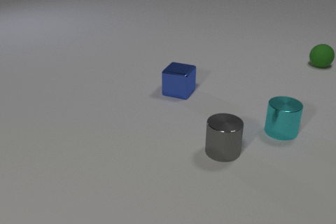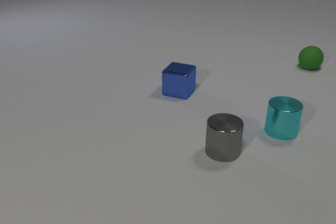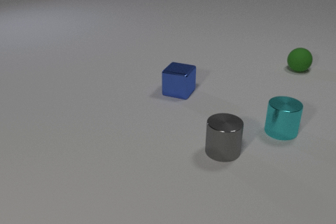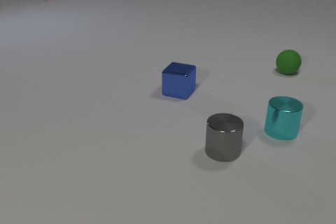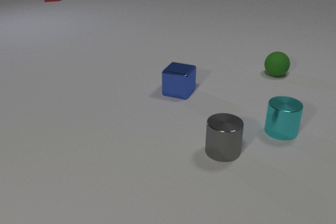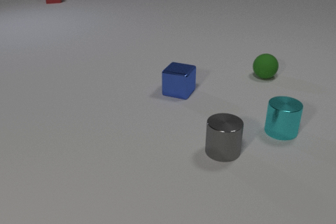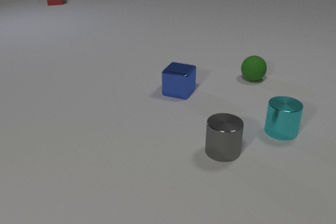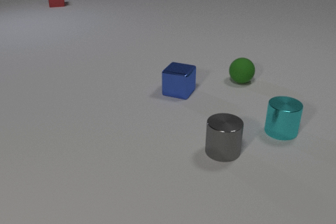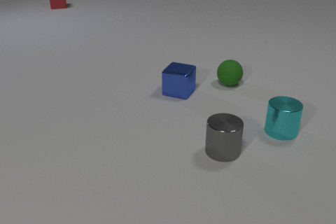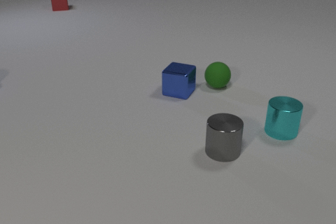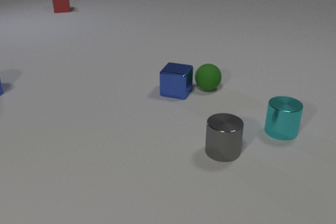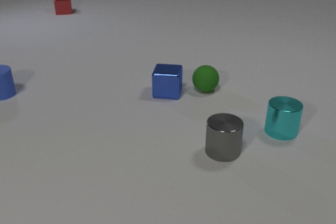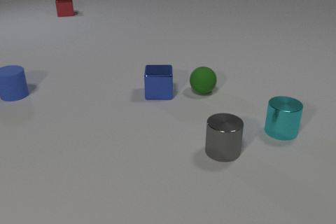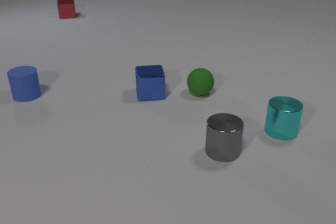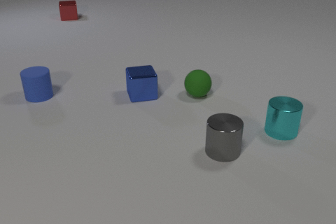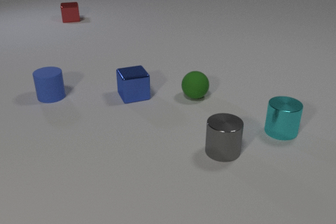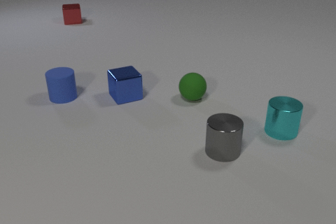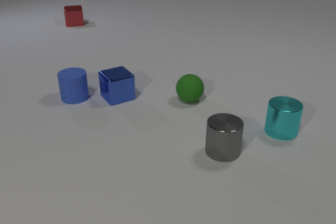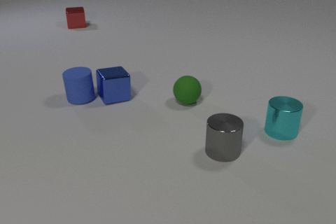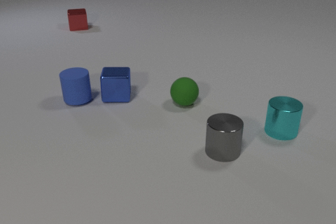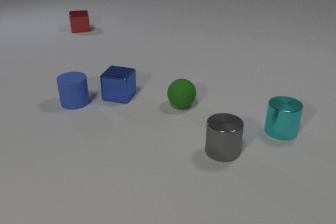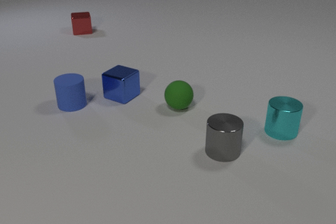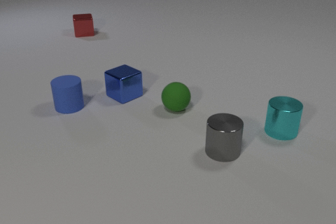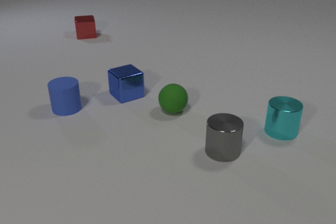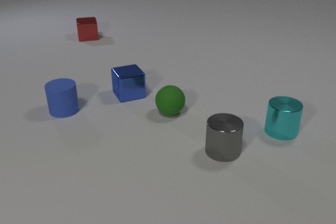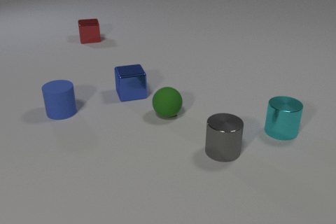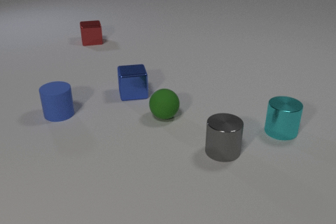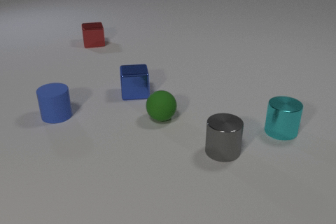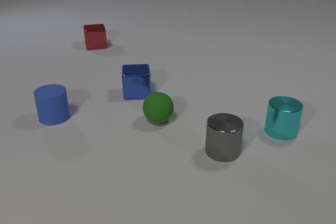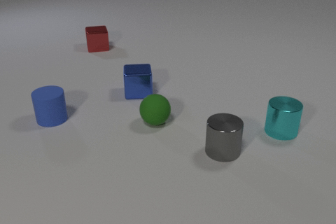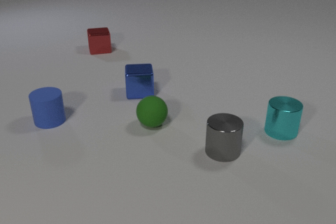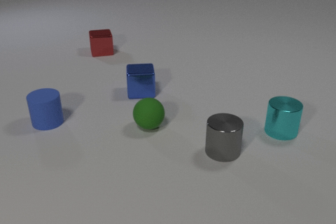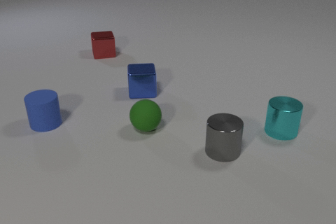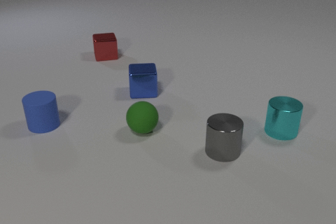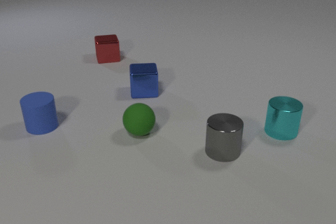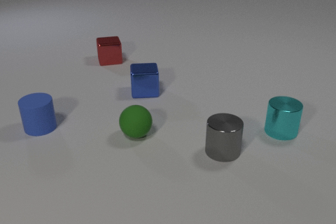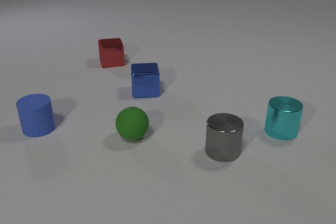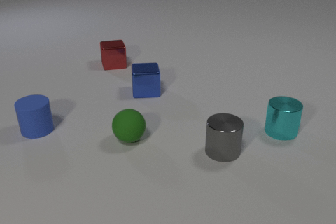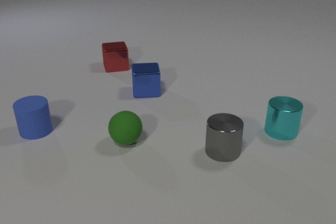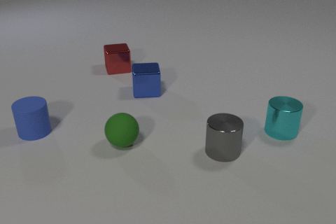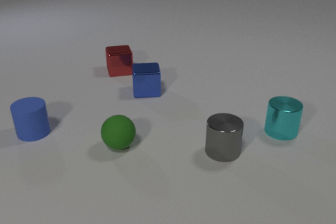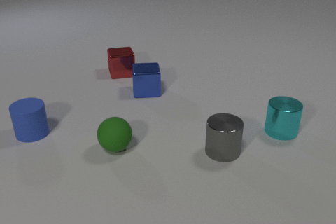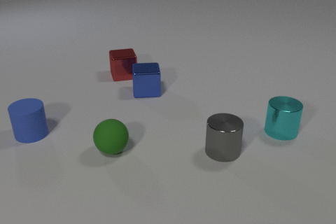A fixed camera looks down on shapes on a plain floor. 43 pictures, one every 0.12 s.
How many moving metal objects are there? 2.
What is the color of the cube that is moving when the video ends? red.
How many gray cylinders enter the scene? 0.
0.00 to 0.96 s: The green rubber sphere rolls to the left and toward the camera. The red metal cube comes in at the top edge, slides toward the camera.
0.96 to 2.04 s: The green rubber sphere rolls toward the camera and to the left. The blue metal cube slides to the left, spins counterclockwise seen from above by about 45 degrees, its near face sliding to the right. The blue rubber cylinder comes in at the left edge, slides to the right and toward the camera. The red metal cube slides toward the camera. The green rubber sphere and the blue metal cube collide.
2.04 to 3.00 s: The green rubber sphere rolls toward the camera and to the left. The blue metal cube slides to the right, spins clockwise seen from above by about 105 degrees, its near face sliding to the left. The blue rubber cylinder slides toward the camera and to the left. The red metal cube slides toward the camera. The blue metal cube and the blue rubber cylinder collide.
3.00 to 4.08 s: The green rubber sphere rolls toward the camera and to the left. The blue metal cube slides to the right. The blue rubber cylinder slides toward the camera and to the left. The red metal cube slides toward the camera.
4.08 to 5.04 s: The green rubber sphere rolls toward the camera and to the left. The blue rubber cylinder slides toward the camera and to the left. The red metal cube slides toward the camera.
